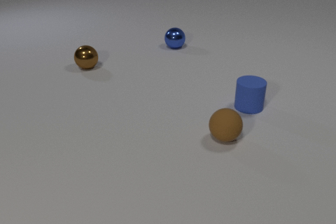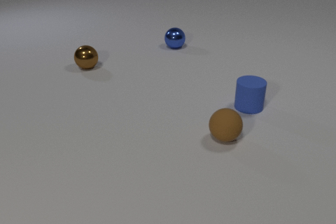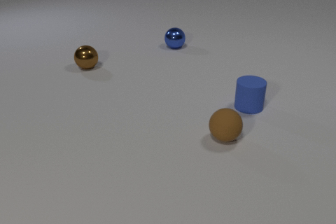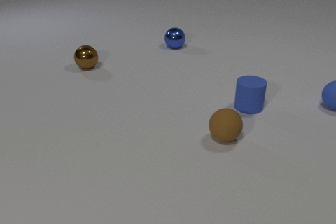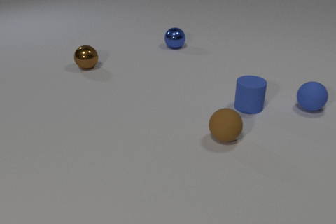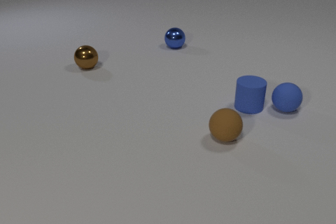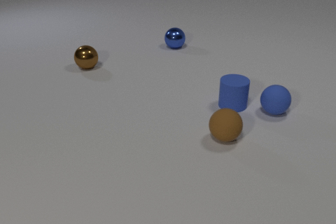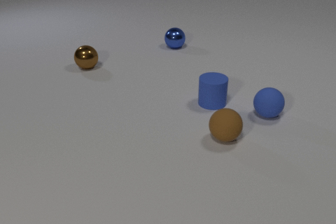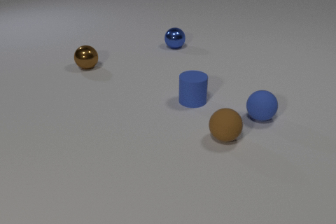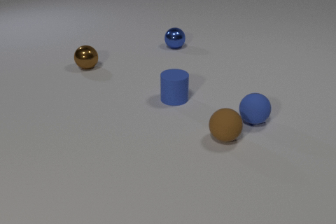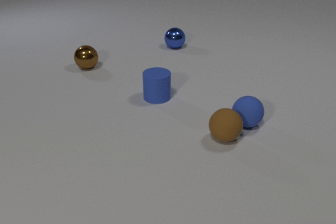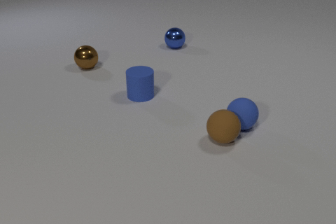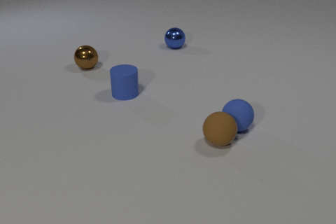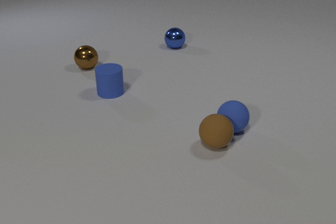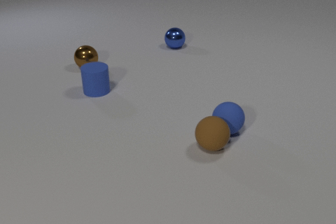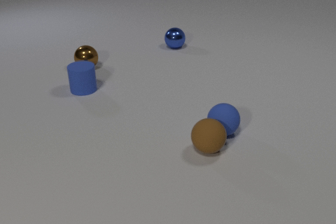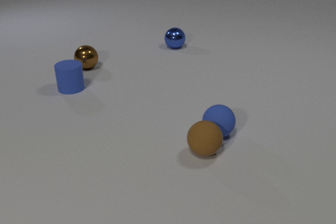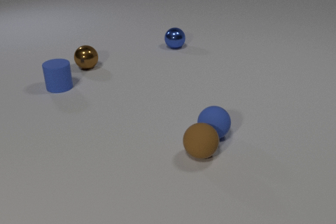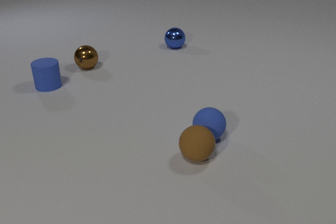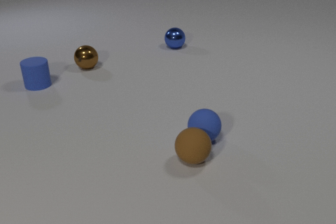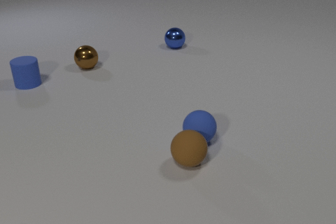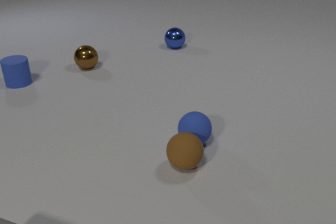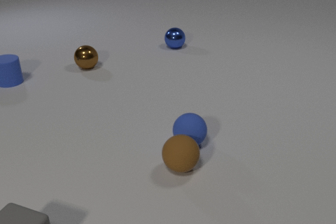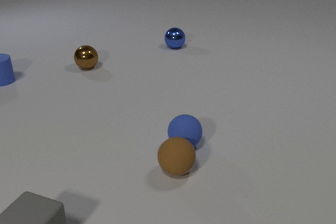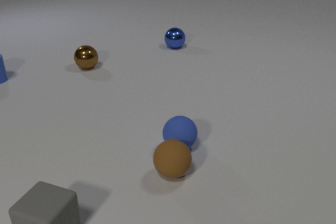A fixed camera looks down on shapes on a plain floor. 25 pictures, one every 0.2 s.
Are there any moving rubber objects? yes.
What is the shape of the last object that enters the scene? cube.
How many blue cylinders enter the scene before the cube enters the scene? 0.
0.0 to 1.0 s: The blue rubber sphere comes in at the right edge, rolls to the left and toward the camera.
1.0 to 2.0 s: The blue rubber sphere rolls toward the camera and to the left. The blue rubber cylinder slides to the left. The blue rubber sphere and the blue rubber cylinder collide.
2.0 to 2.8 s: The blue rubber sphere rolls to the left and toward the camera. The blue rubber cylinder slides to the left. The brown rubber sphere rolls toward the camera and to the left. The blue rubber sphere and the brown rubber sphere collide.
2.8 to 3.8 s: The blue rubber sphere rolls to the left and toward the camera. The blue rubber cylinder slides to the left and away from the camera. The brown rubber sphere rolls toward the camera and to the left.
3.8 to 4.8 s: The blue rubber sphere rolls to the left and toward the camera. The blue rubber cylinder slides to the left and away from the camera. The brown rubber sphere rolls toward the camera and to the left. The gray rubber cube comes in at the bottom edge, slides to the right and away from the camera.
